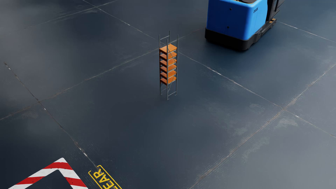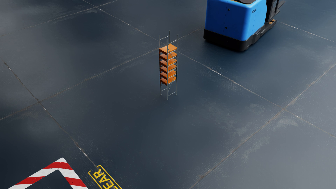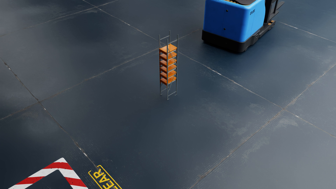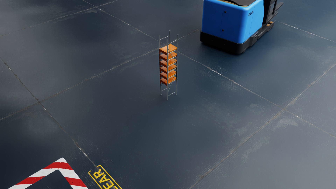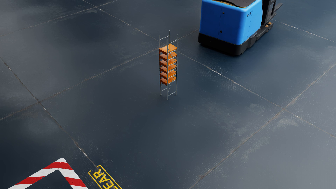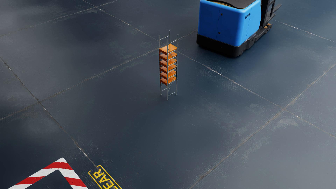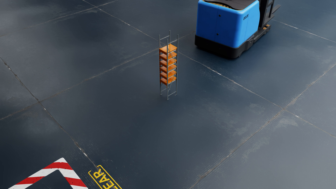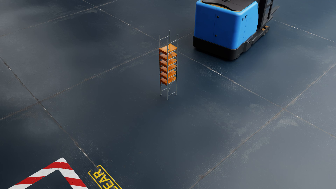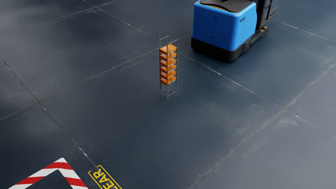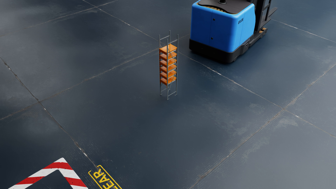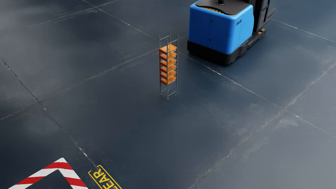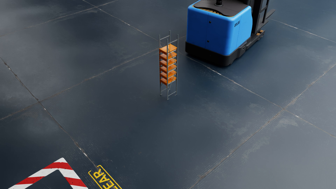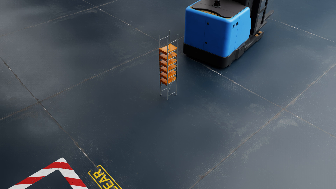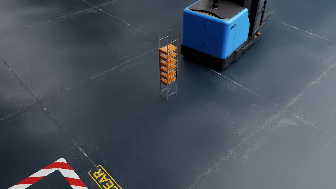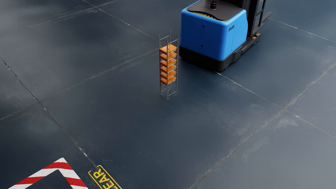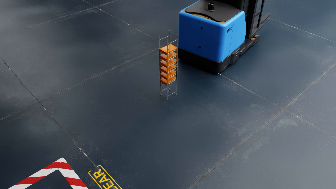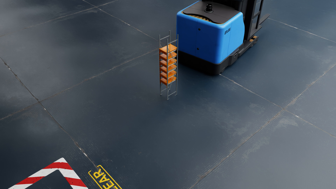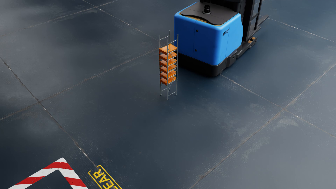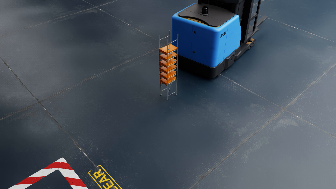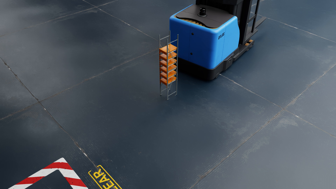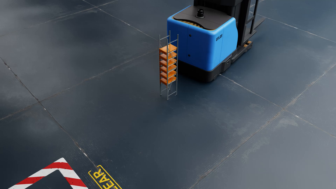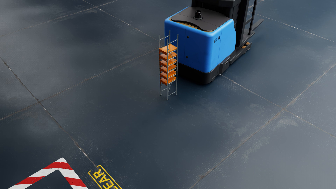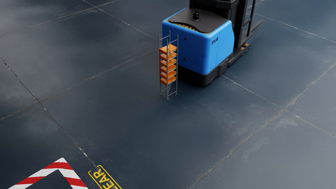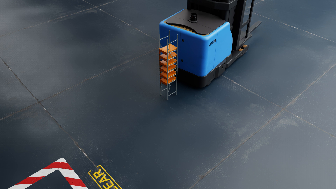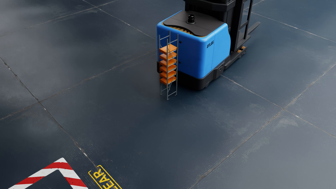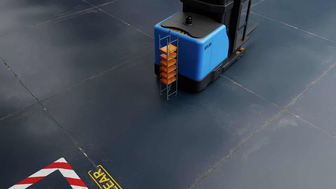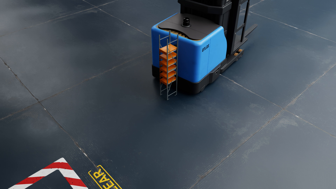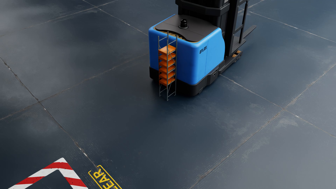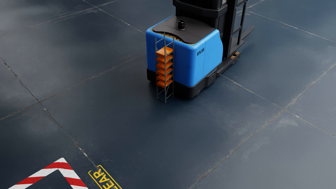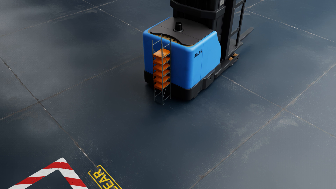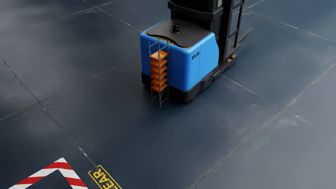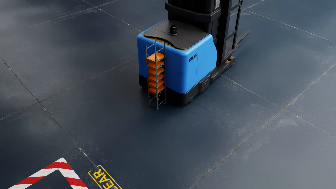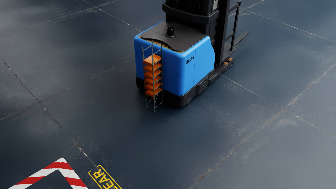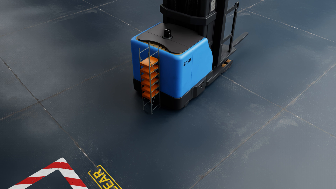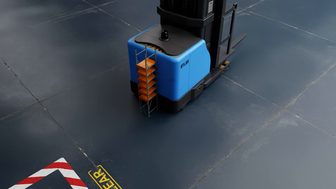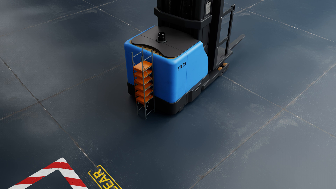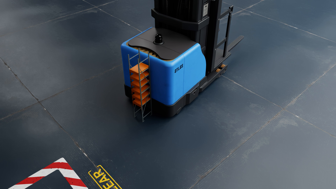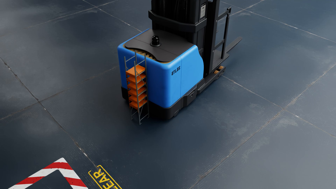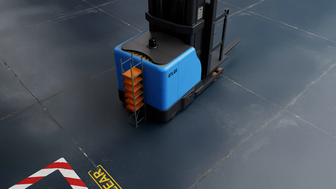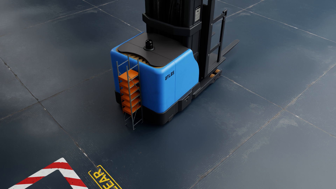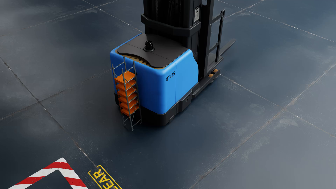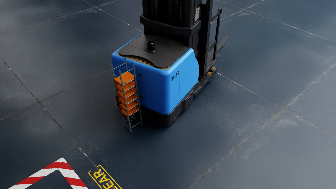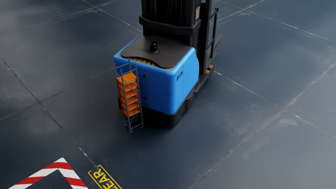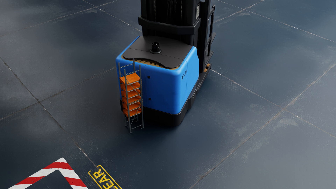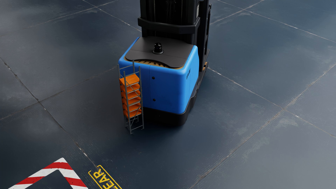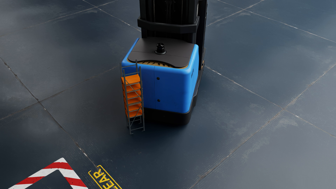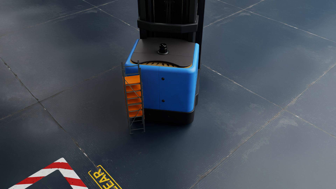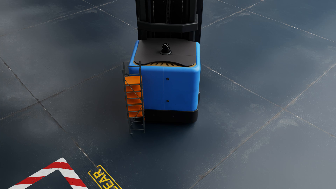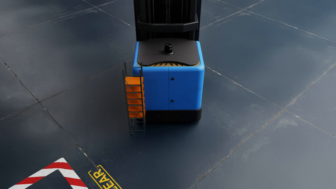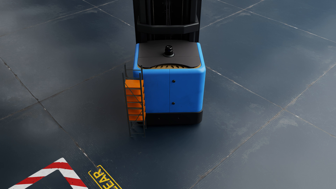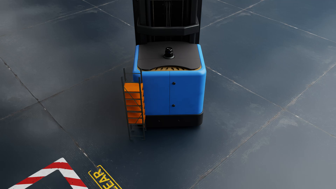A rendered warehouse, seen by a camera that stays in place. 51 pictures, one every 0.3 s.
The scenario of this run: A forklift runs into an object in its way.
